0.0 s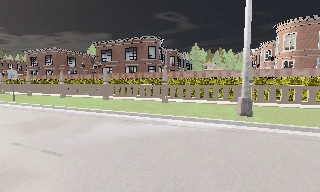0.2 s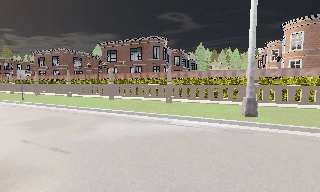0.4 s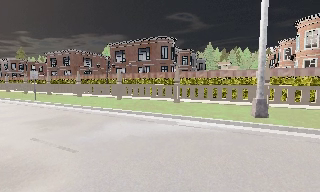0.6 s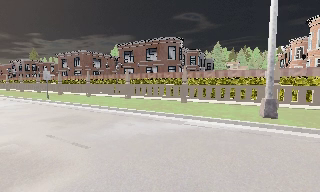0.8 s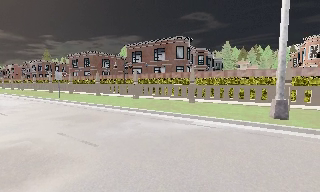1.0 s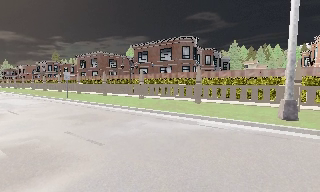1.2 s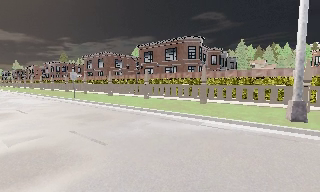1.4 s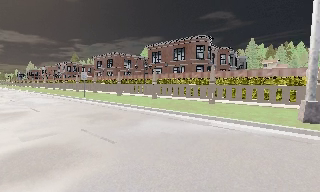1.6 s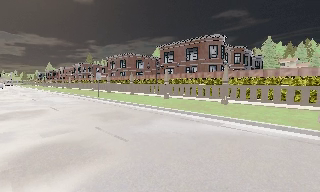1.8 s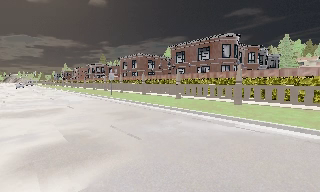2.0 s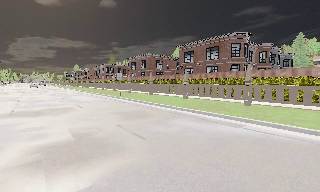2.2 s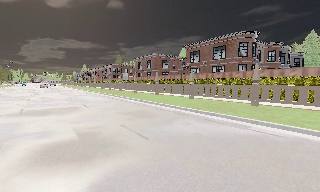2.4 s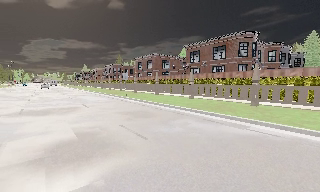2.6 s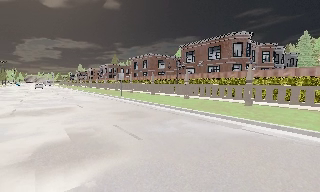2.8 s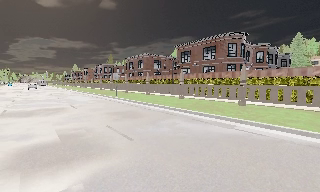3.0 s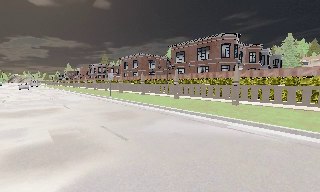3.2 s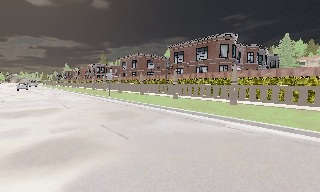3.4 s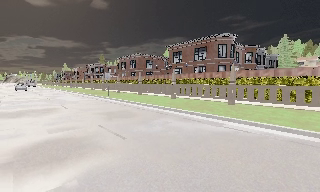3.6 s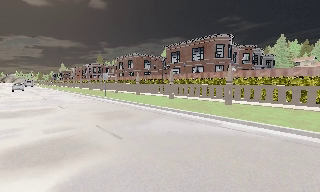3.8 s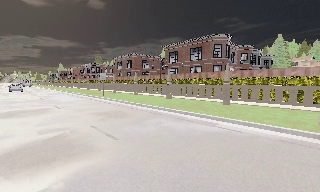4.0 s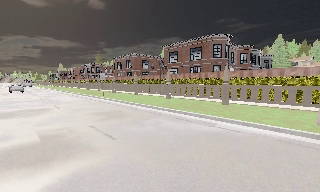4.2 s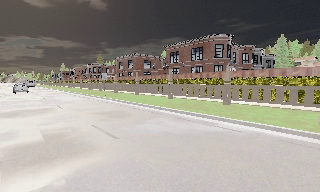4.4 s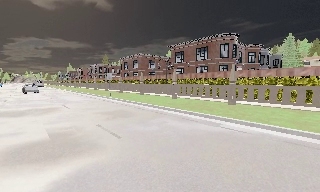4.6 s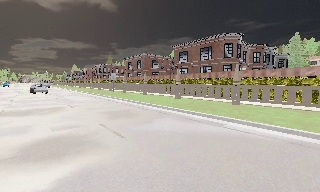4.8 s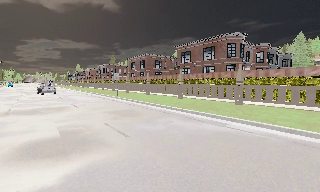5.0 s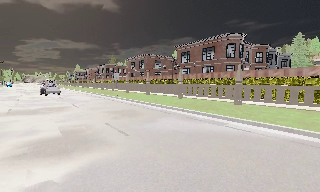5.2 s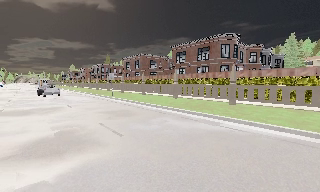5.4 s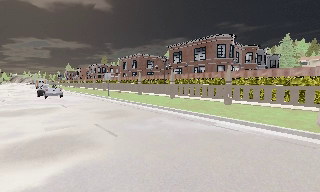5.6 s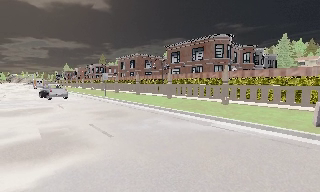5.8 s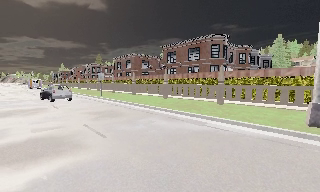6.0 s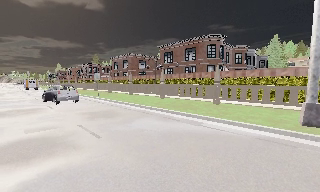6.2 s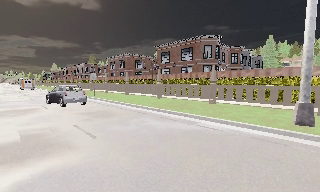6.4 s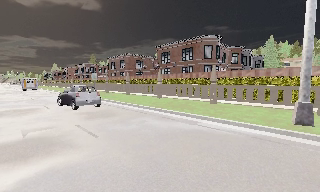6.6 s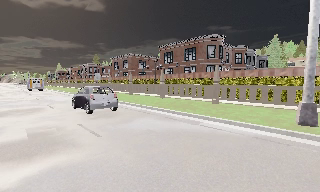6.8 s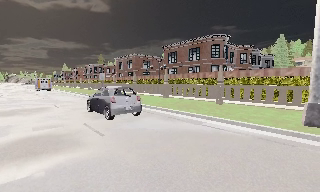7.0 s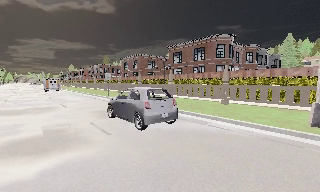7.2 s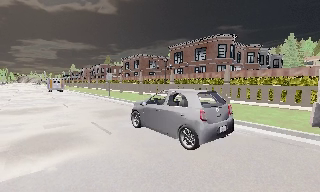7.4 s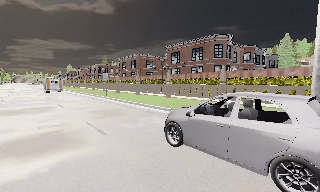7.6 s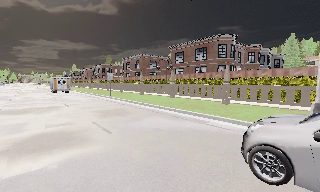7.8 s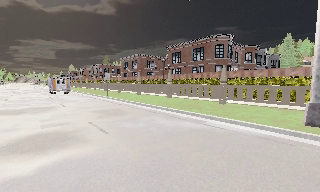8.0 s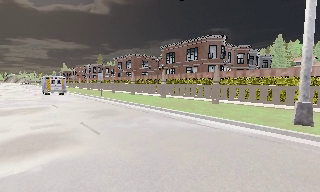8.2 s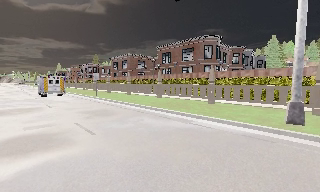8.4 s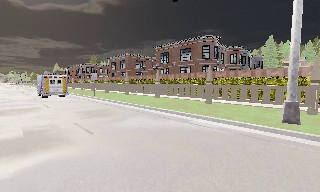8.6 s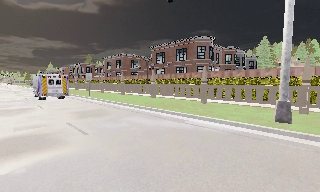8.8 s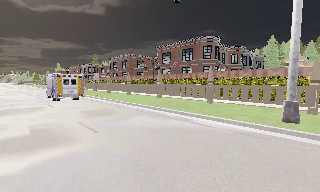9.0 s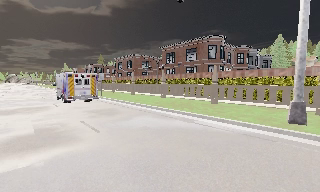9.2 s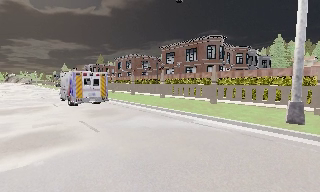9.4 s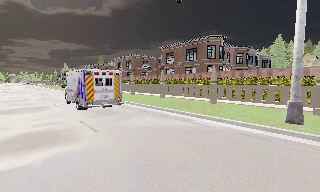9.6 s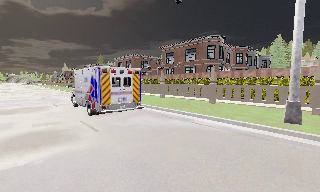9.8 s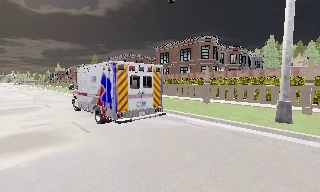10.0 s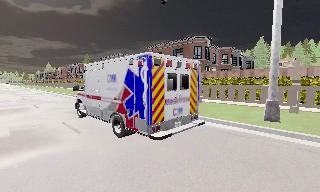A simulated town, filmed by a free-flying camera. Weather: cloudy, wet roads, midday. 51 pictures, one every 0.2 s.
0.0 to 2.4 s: The camera pans to its left, which is counterclockwise from overhead, by about 30 degrees.
2.4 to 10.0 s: The camera travels to its right and backward, about 1.5 m, so close, fixed things drift to the left.
The film runs backward here.
